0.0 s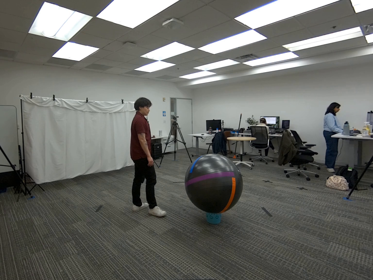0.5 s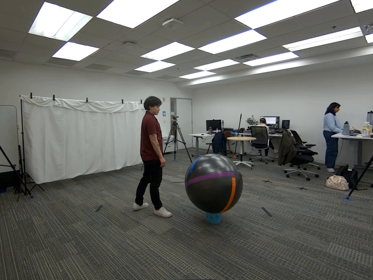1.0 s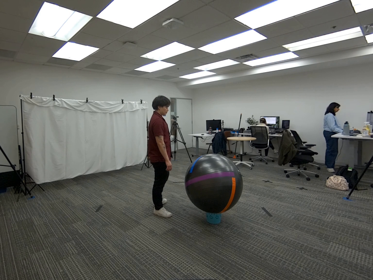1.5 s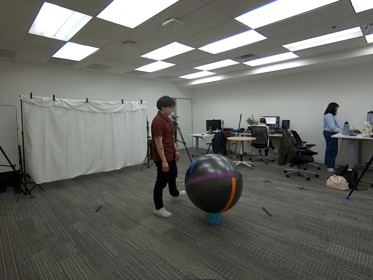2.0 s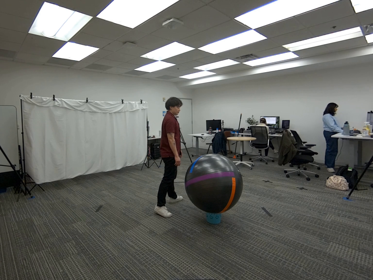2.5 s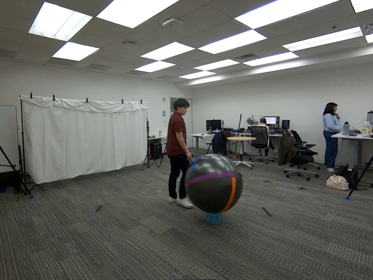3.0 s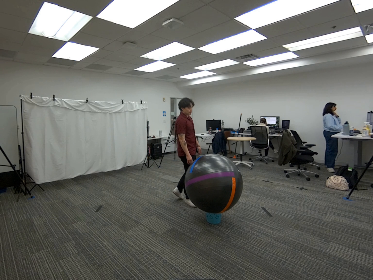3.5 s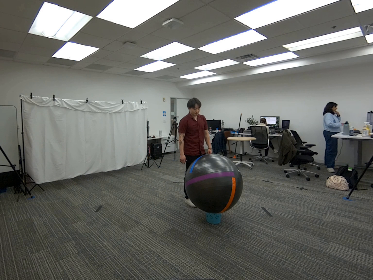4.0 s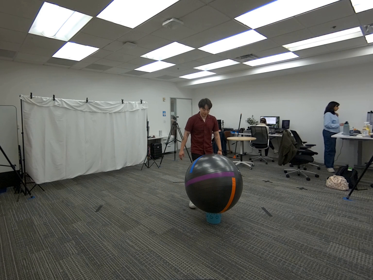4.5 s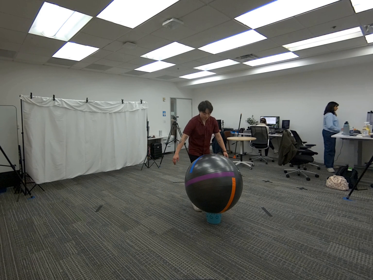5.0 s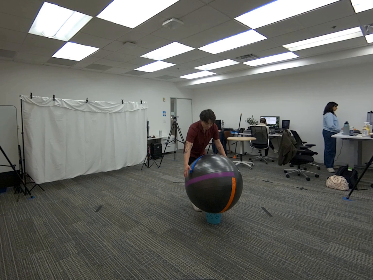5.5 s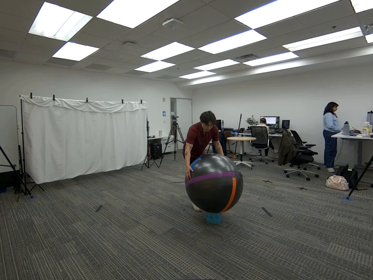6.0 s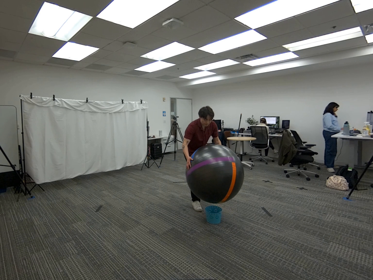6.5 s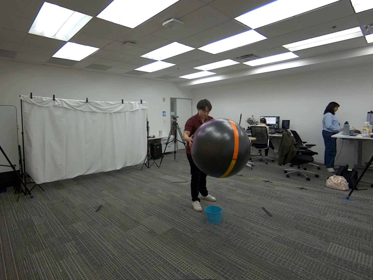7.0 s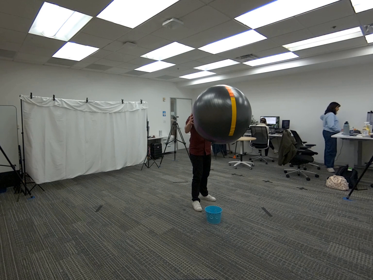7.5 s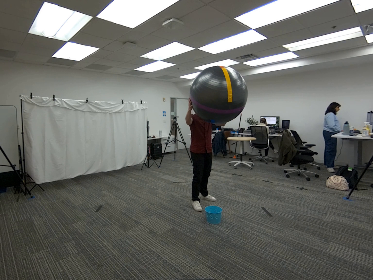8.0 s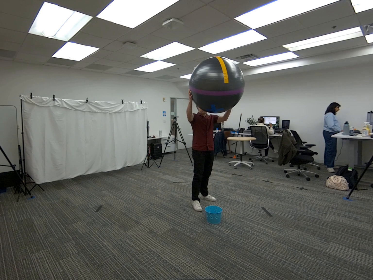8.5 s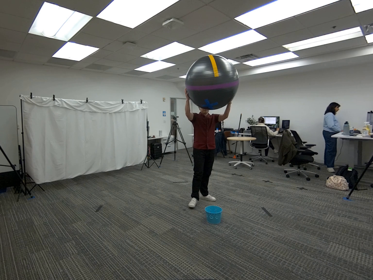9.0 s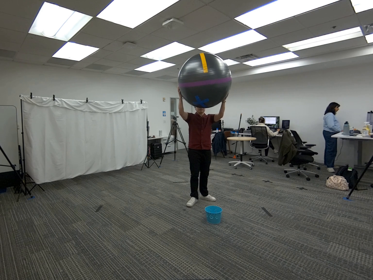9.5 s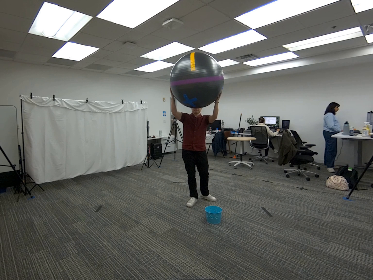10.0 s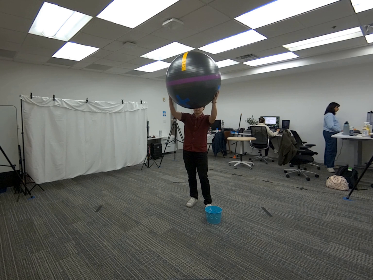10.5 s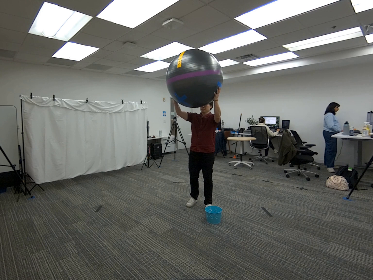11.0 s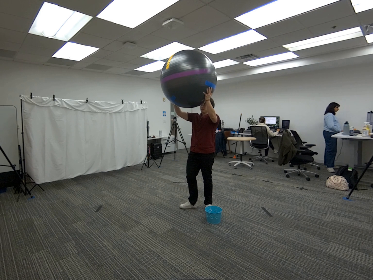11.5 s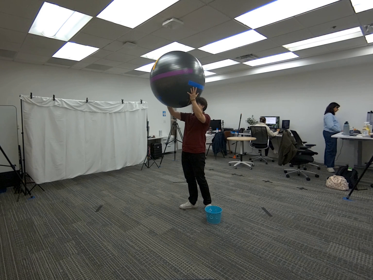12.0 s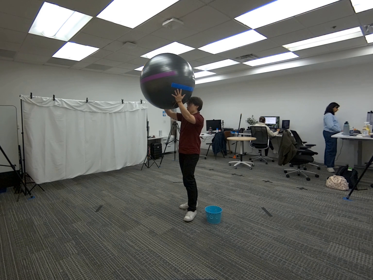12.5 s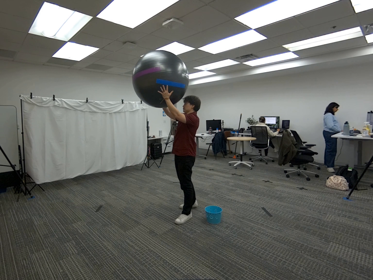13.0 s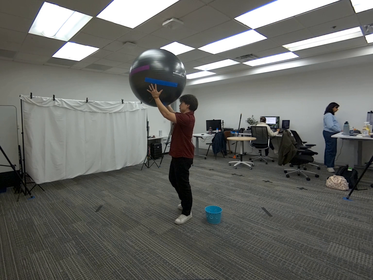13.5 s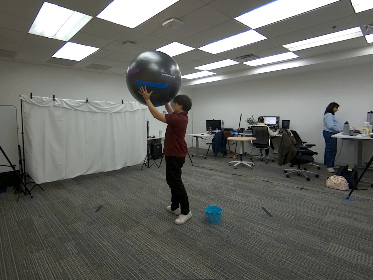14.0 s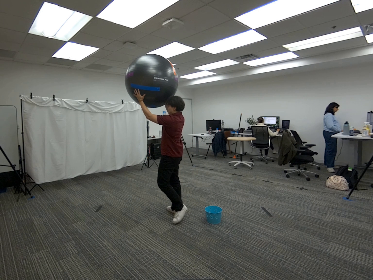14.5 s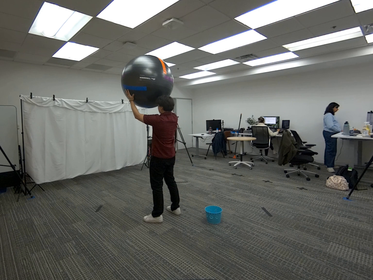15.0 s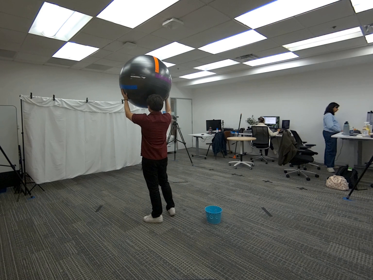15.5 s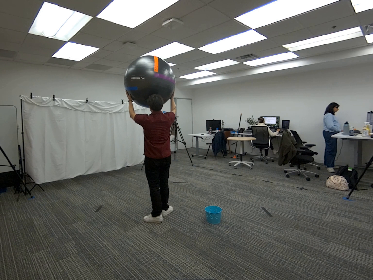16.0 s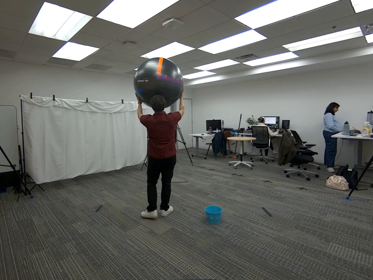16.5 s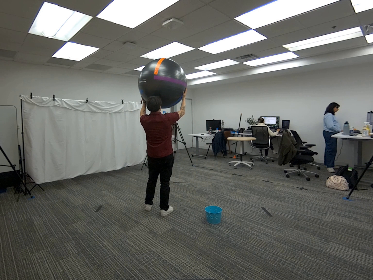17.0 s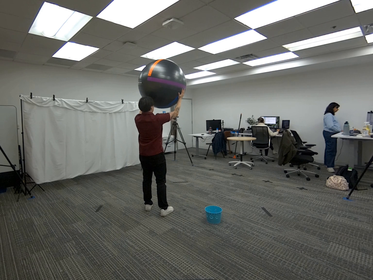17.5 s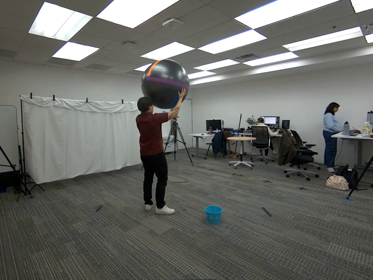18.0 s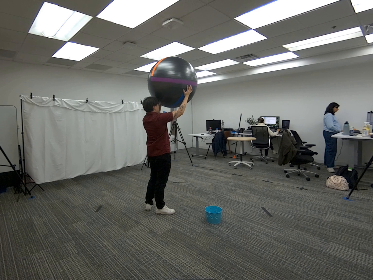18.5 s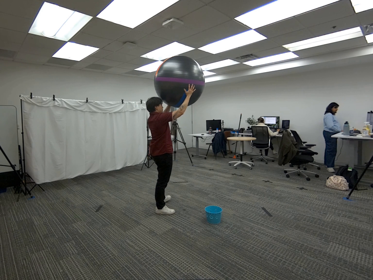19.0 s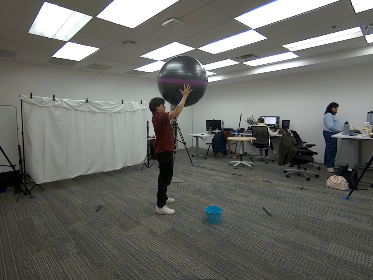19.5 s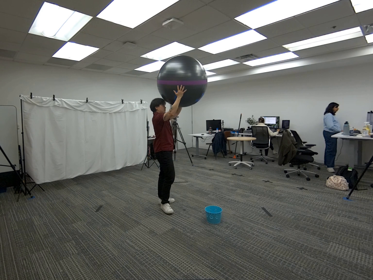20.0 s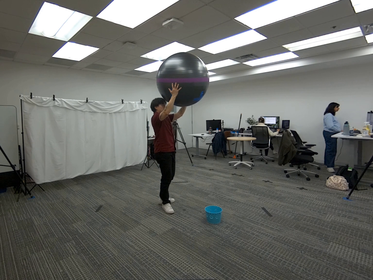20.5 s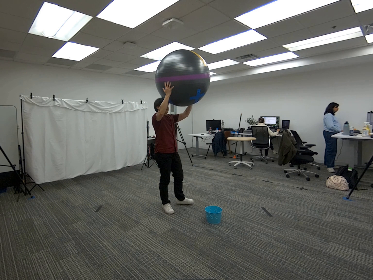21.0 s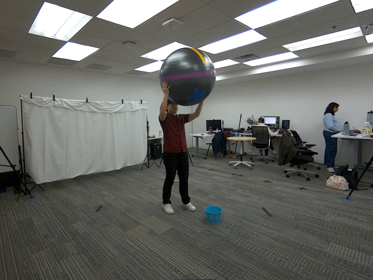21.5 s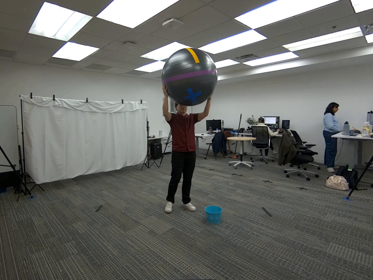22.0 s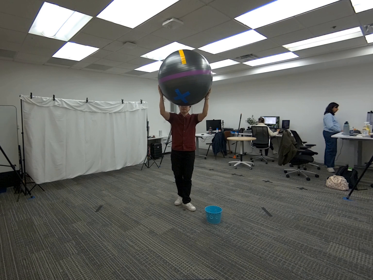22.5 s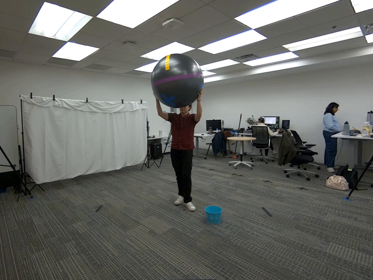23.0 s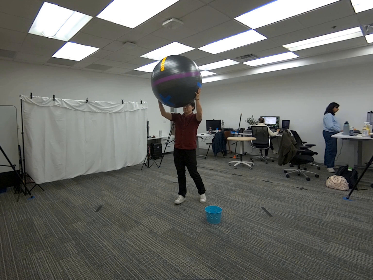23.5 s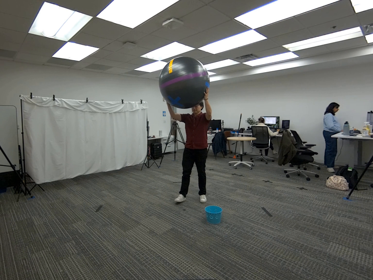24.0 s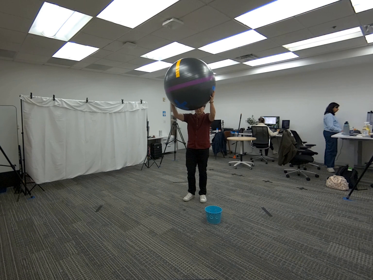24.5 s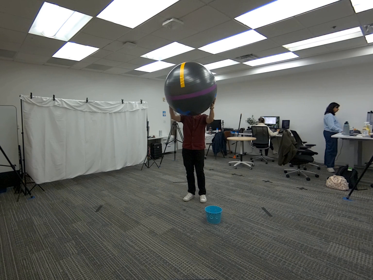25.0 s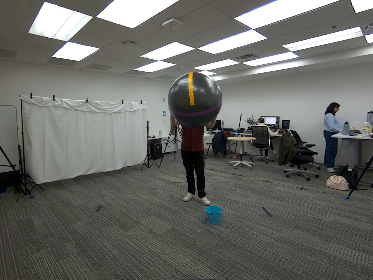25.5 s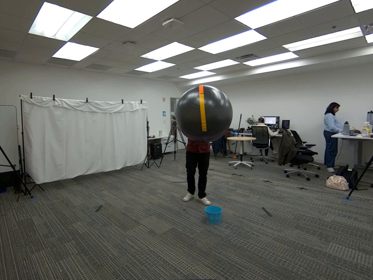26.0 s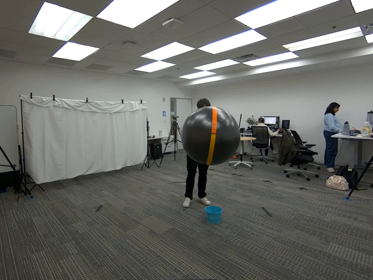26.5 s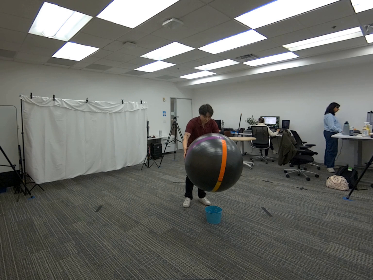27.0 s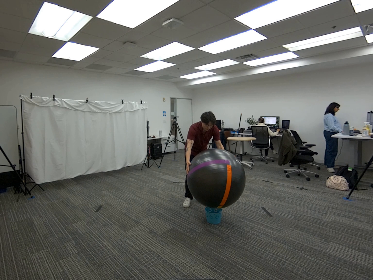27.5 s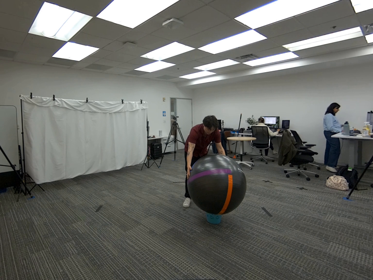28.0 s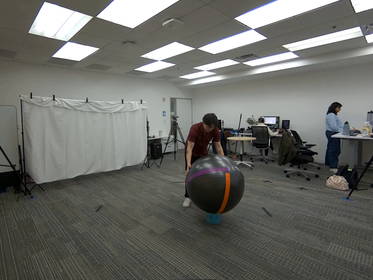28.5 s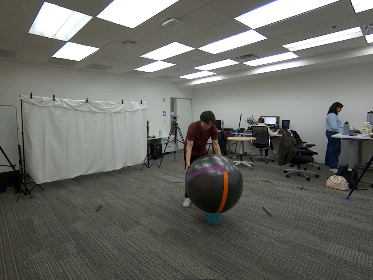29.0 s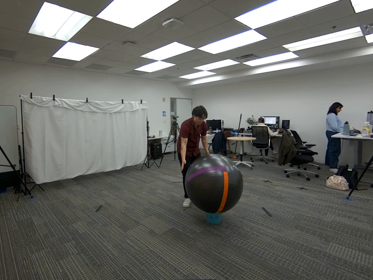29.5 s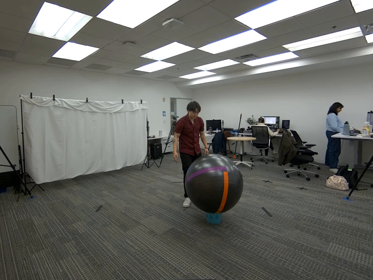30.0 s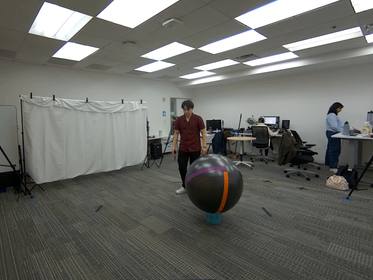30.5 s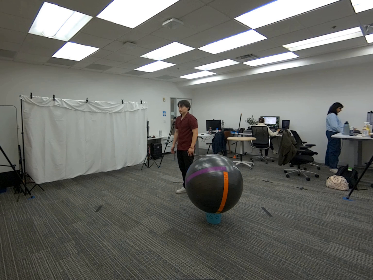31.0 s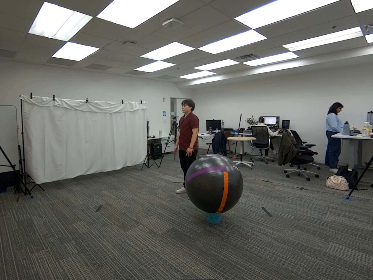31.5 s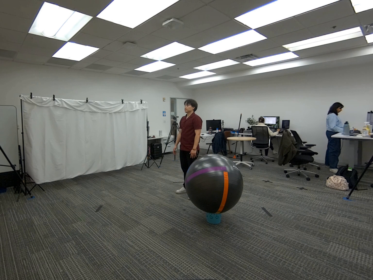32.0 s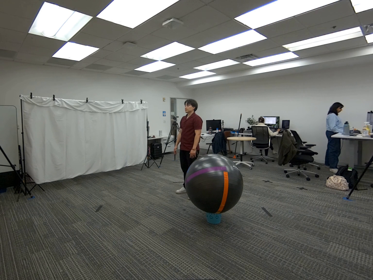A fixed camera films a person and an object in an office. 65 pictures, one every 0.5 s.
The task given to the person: Walk over to the yoga ball on the ground and lift the yoga ball above your head and slowly rotate while holding the yoga ball. Place the yoga ball within the bounding area when complete.
